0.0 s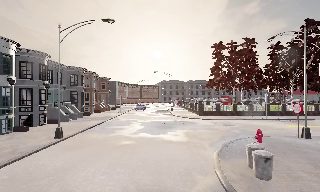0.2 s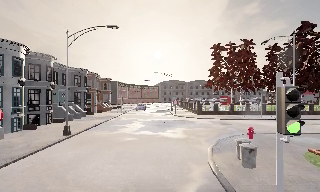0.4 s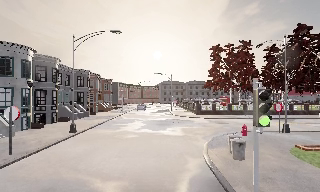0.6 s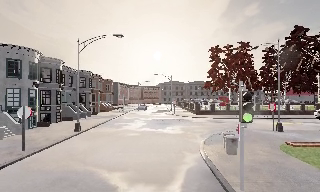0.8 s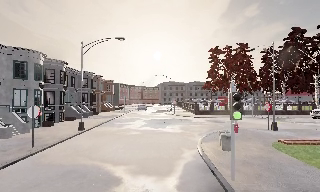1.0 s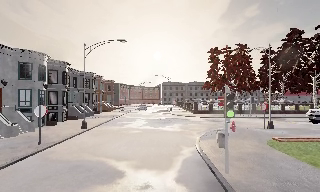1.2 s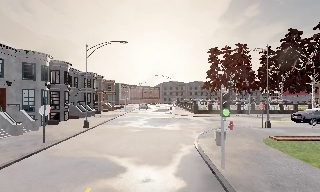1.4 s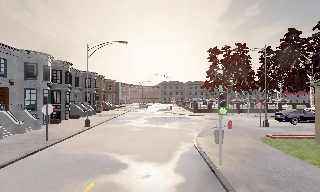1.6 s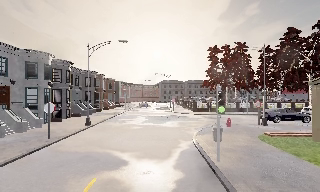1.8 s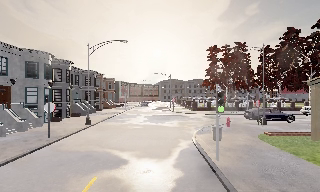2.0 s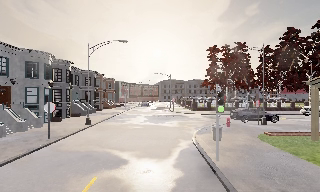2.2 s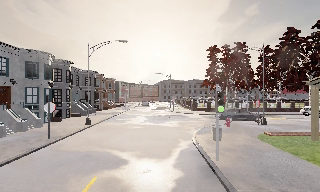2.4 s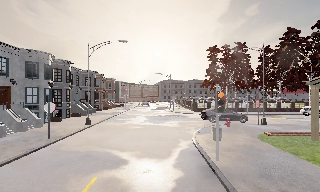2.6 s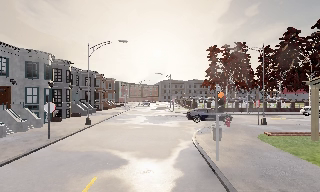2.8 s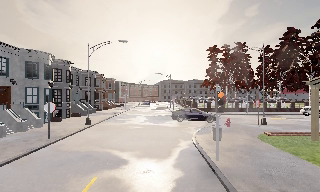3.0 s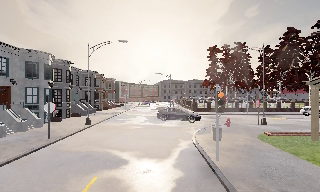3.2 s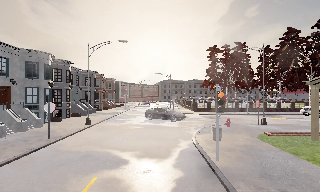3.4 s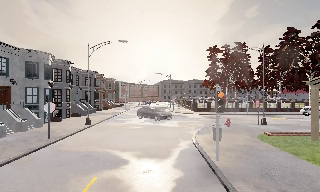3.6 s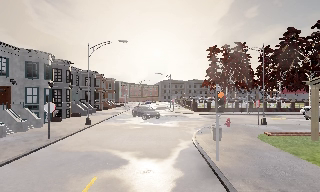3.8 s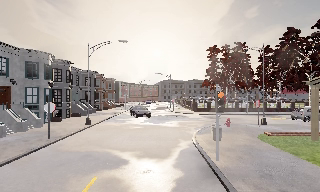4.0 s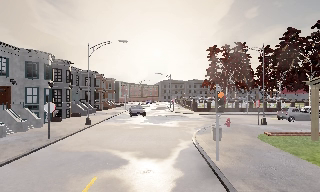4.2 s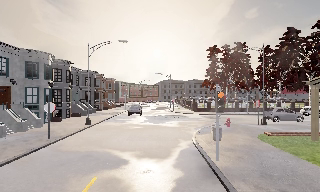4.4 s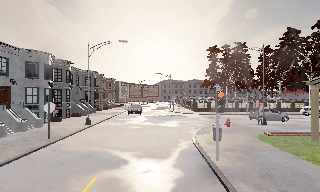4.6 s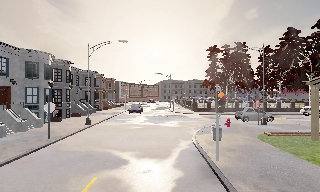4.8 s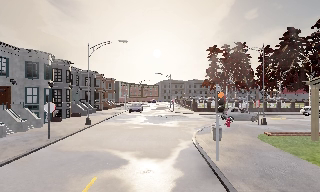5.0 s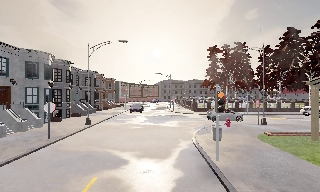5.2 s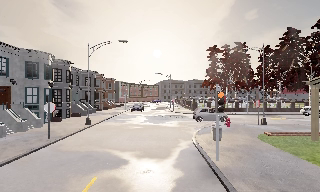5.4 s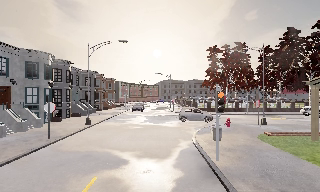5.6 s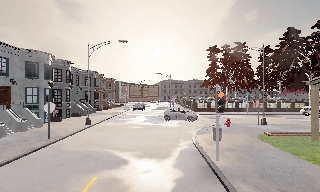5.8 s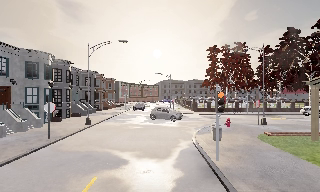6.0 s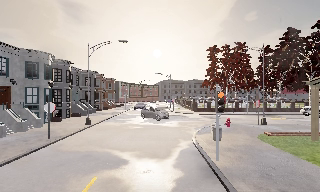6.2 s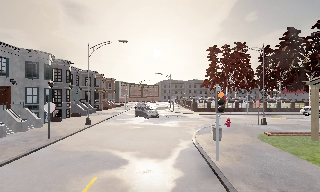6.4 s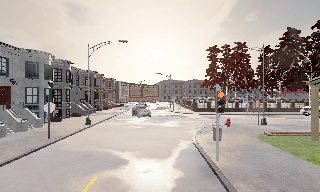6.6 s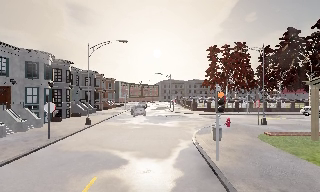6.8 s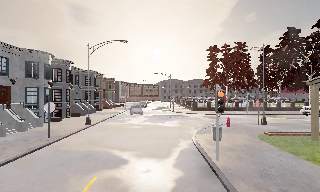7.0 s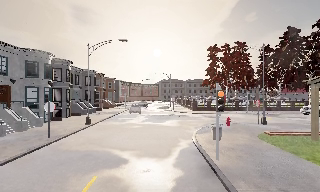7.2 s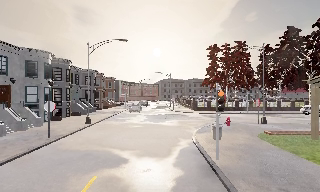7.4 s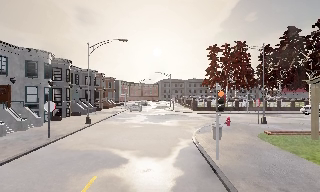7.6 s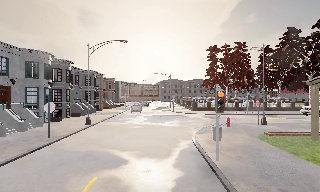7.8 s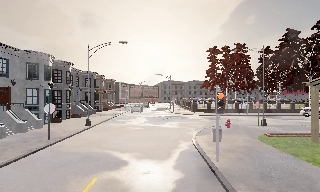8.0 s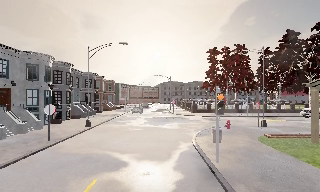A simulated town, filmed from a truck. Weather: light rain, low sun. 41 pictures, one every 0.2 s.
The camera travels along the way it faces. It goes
backward.
0.0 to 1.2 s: The camera travels backward, about 4 m, so what stands in front gets smaller. It loses speed.
1.2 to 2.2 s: The camera shifts only a little, or ends up much as it began.
2.2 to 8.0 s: The camera keeps its place and its aim.
The film runs backward here.
